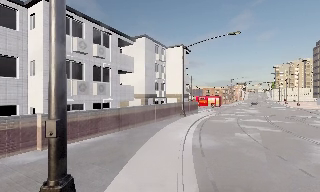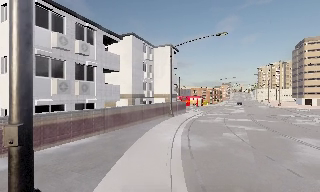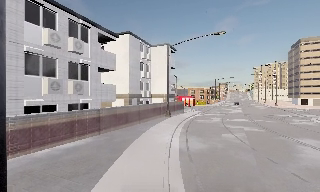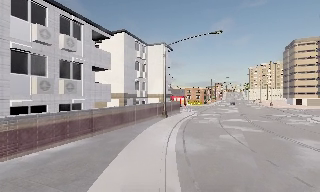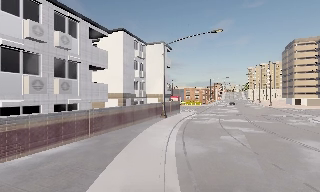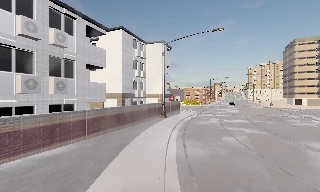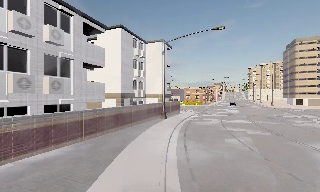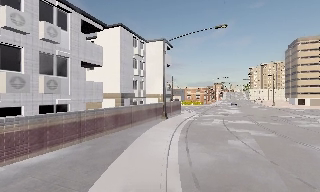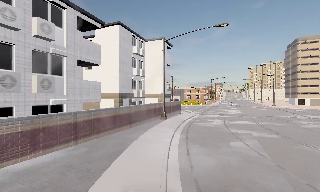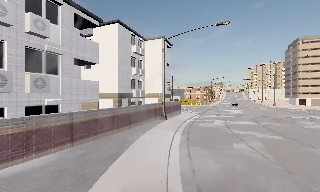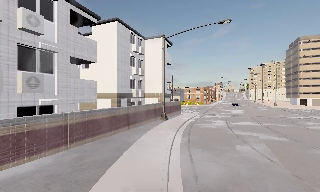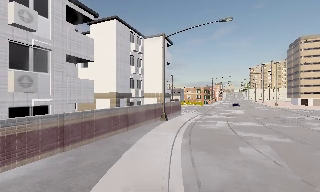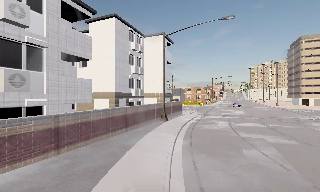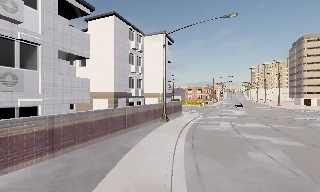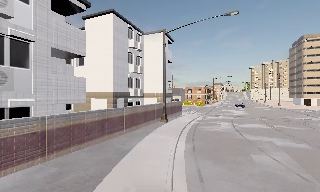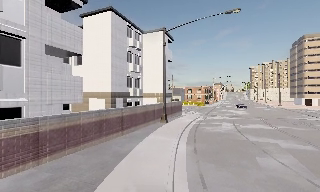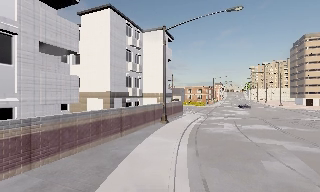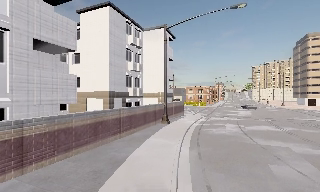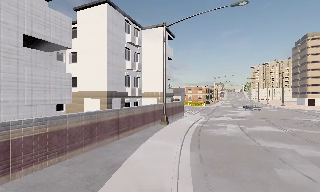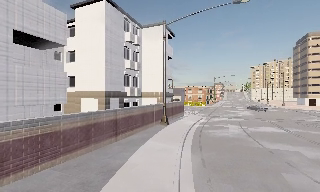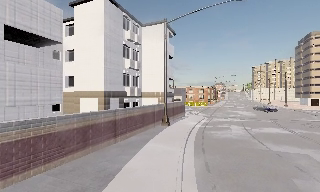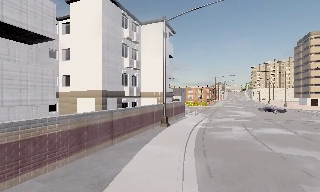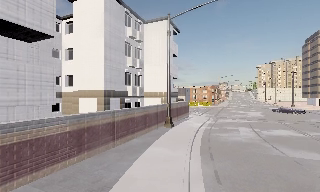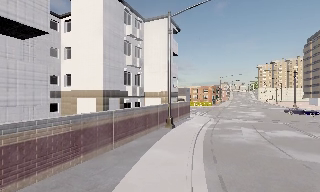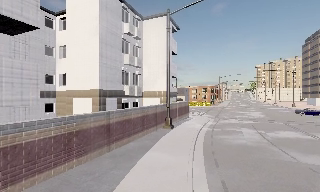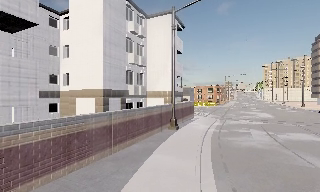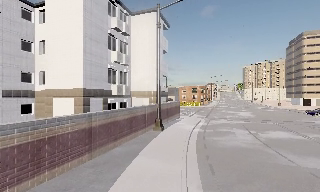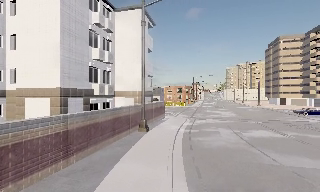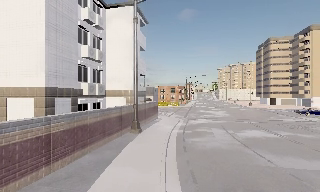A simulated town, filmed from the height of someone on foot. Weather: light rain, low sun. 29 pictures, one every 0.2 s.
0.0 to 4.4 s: The camera travels forward, about 9 m, so what stands in front looms larger.
4.4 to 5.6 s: The scene slides to the left, as the camera pans about 10 degrees to its right. It travels forward, about 2.5 m, so what stands in front looms larger.
The film runs forward here.
